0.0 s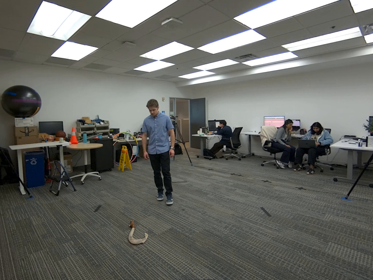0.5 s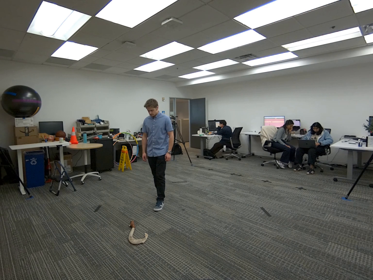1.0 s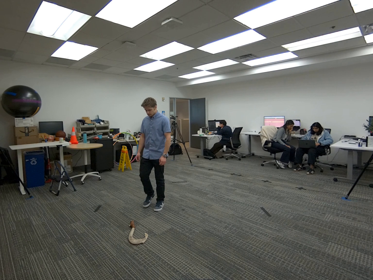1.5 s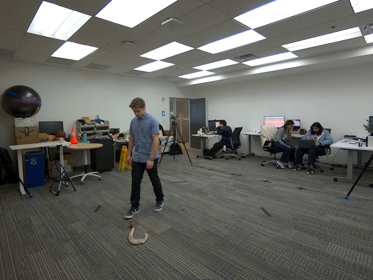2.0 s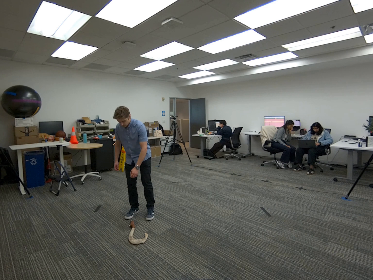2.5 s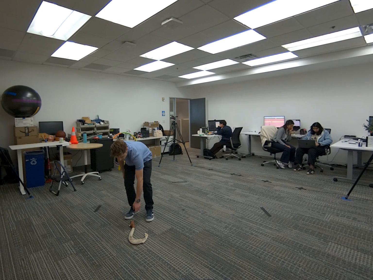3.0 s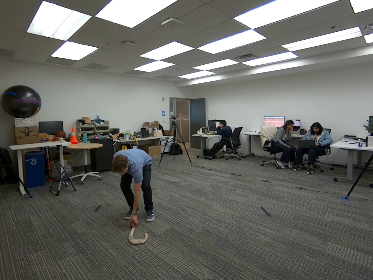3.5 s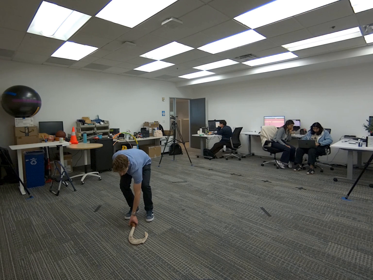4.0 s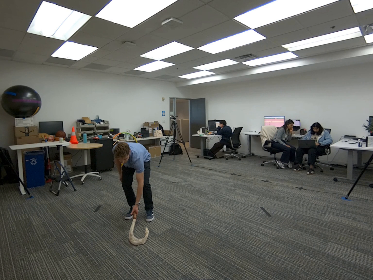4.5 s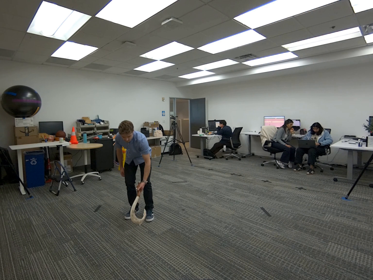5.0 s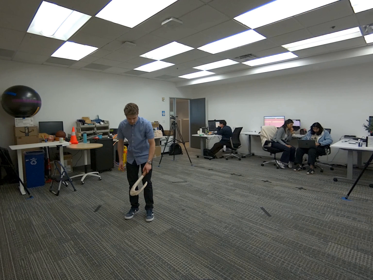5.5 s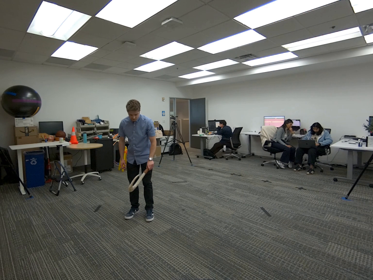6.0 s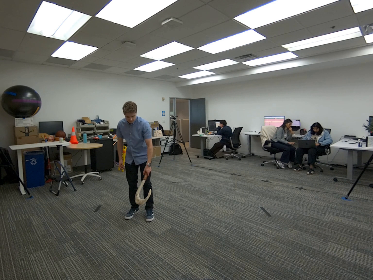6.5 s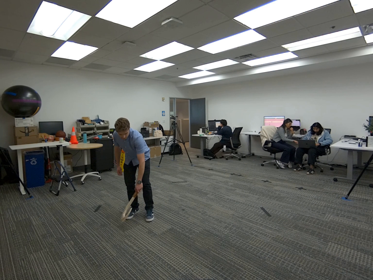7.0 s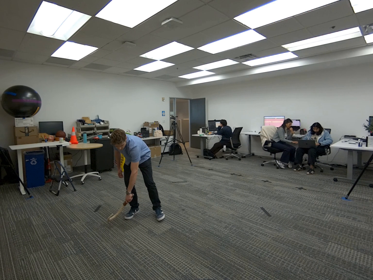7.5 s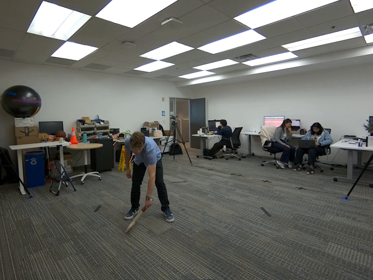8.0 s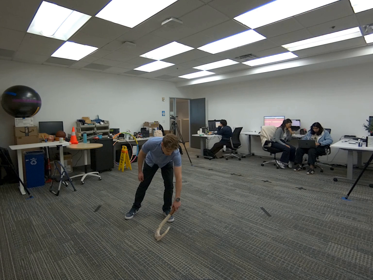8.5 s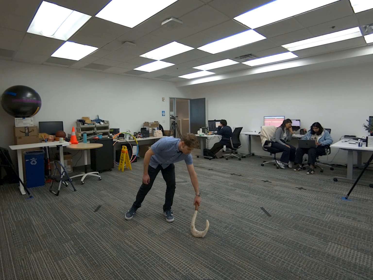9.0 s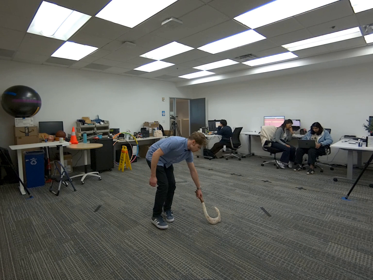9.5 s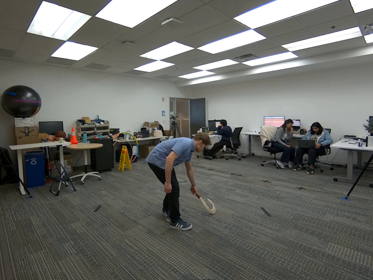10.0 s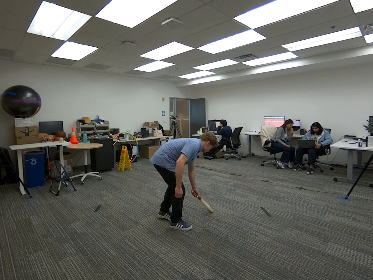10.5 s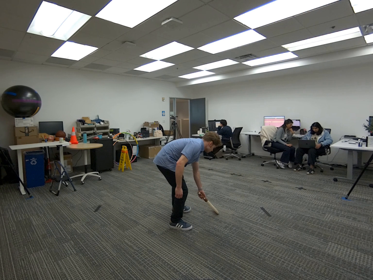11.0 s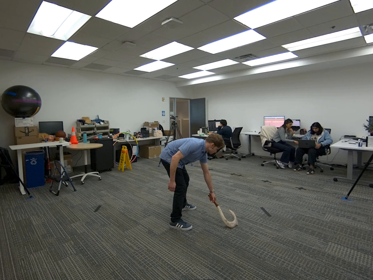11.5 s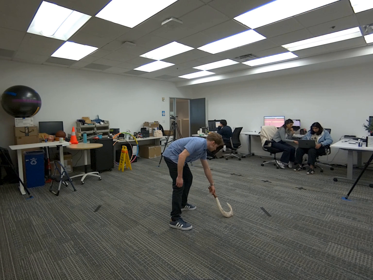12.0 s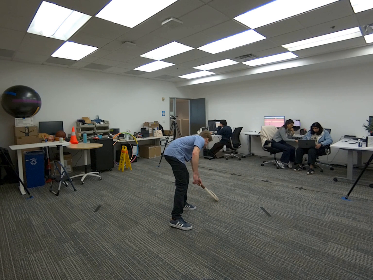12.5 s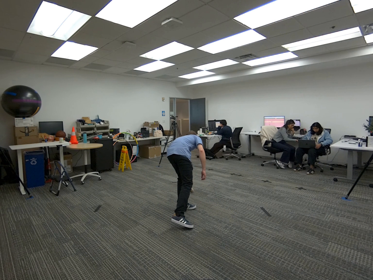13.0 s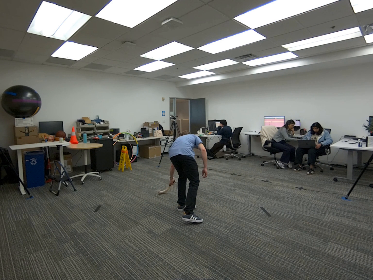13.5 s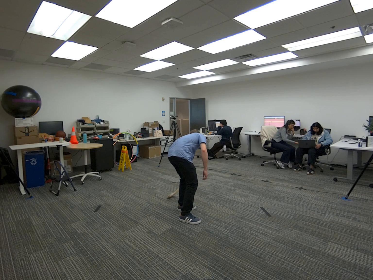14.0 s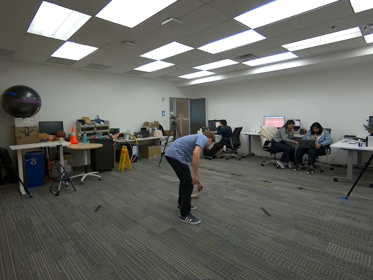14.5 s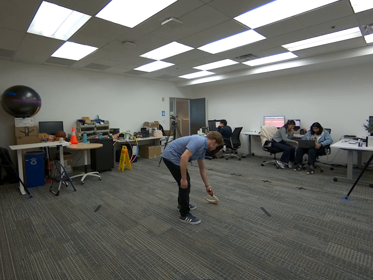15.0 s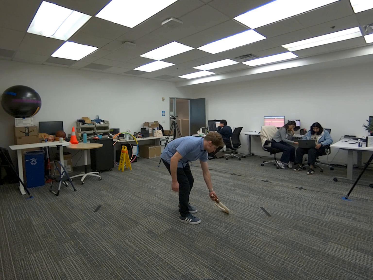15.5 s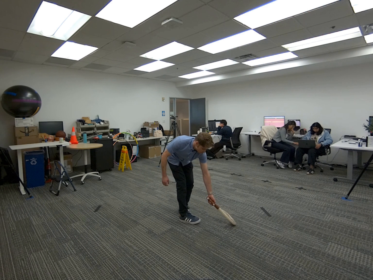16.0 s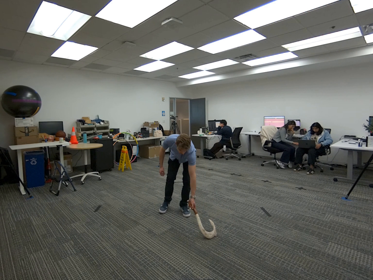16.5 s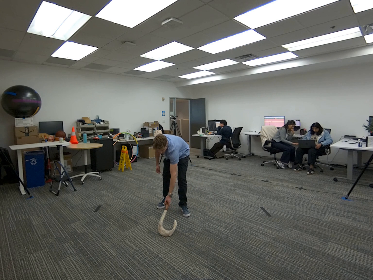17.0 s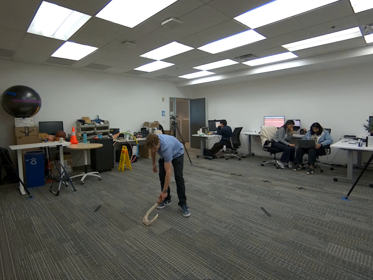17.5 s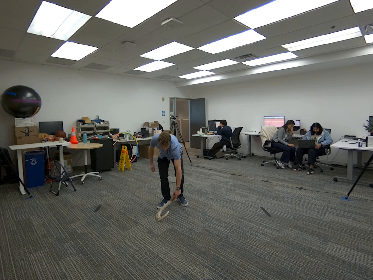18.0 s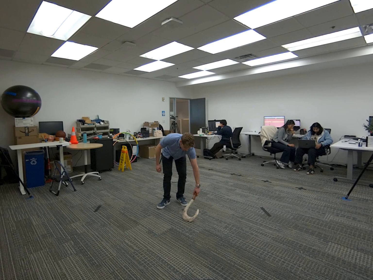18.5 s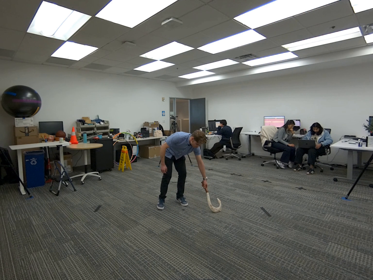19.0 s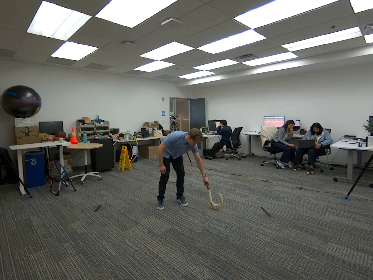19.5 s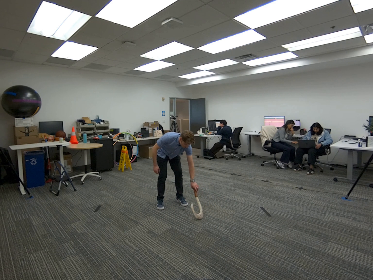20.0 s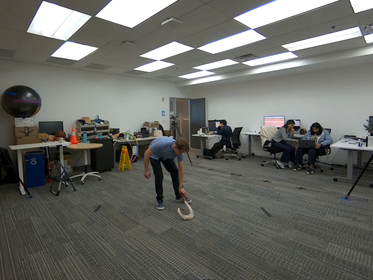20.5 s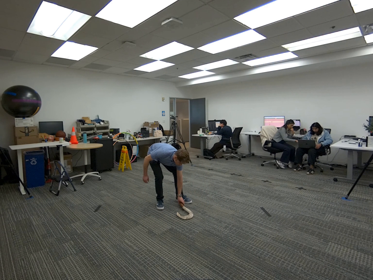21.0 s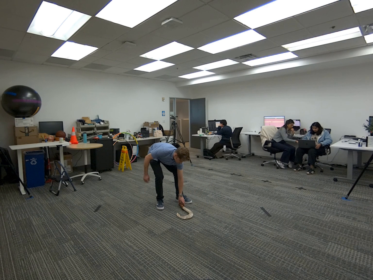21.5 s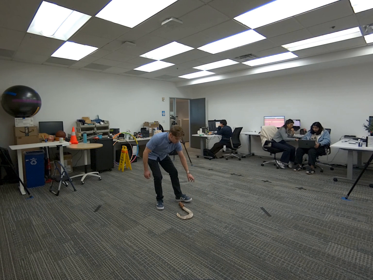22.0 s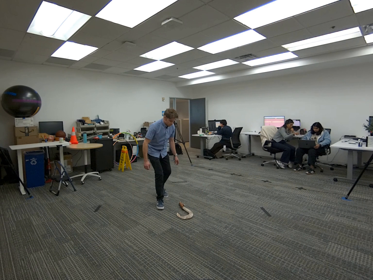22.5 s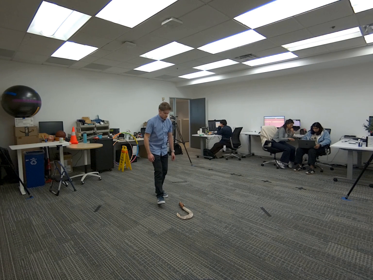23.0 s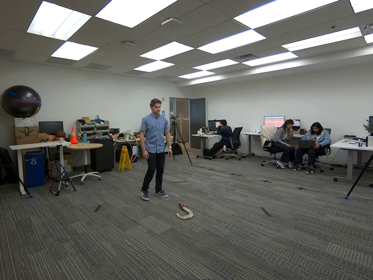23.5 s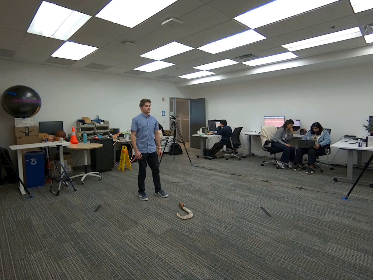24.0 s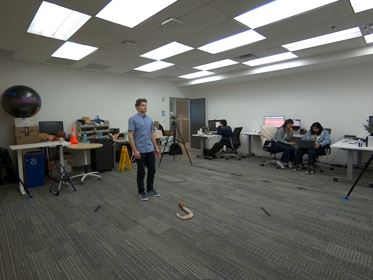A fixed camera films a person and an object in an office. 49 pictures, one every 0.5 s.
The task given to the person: Walk over to the Big Fish Hook on the ground and pick up the hook using your left hand then drag the hook onto the floor. Place on the ground when complete.
